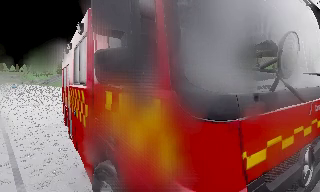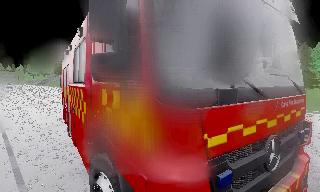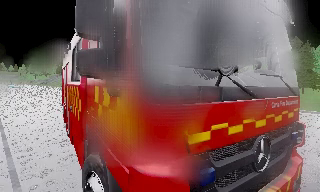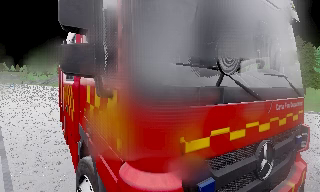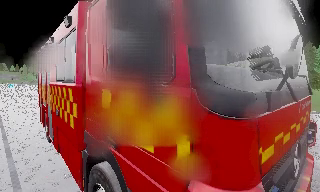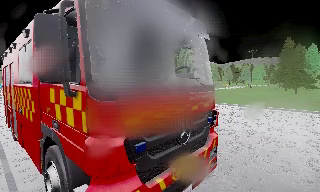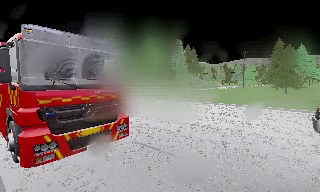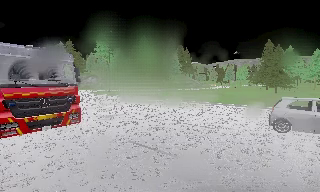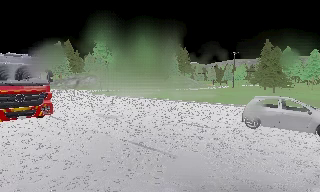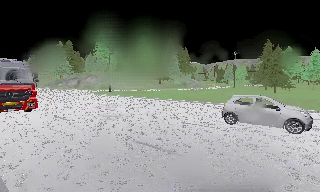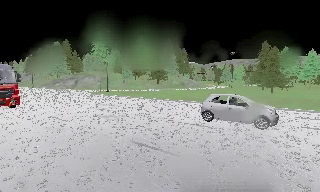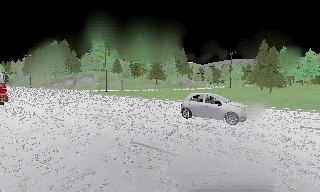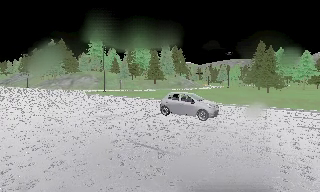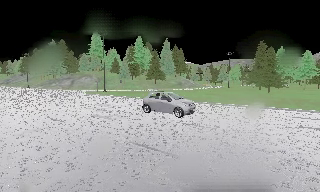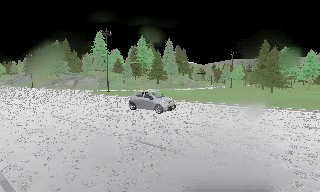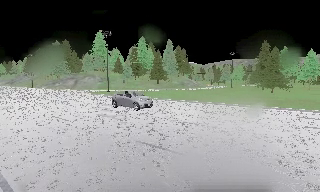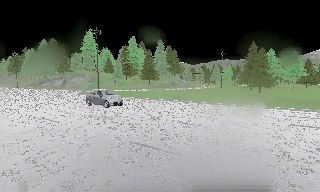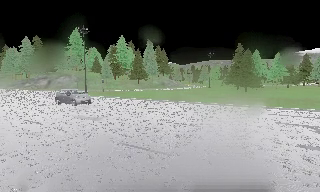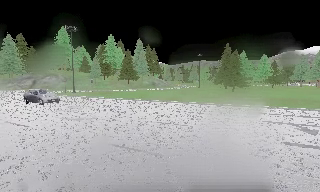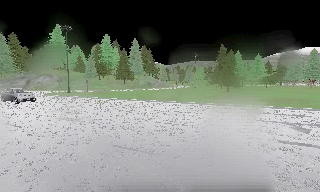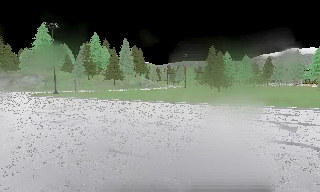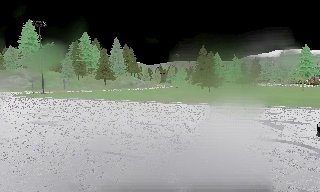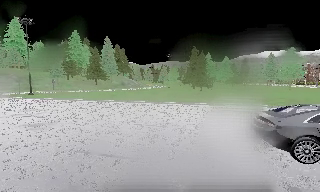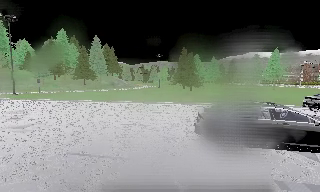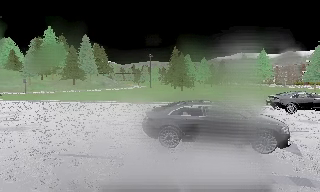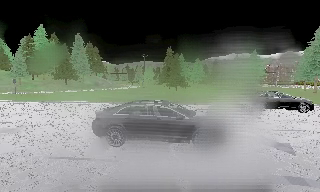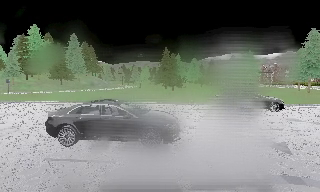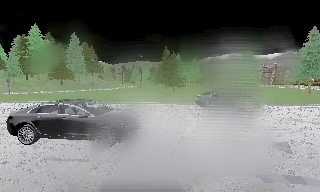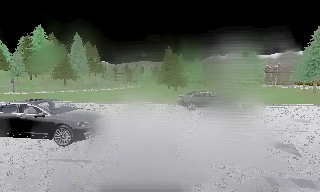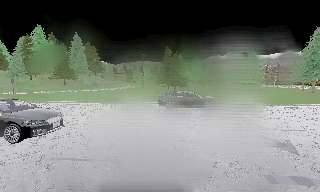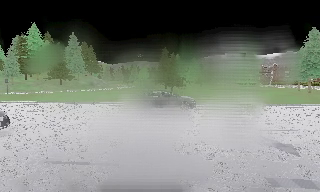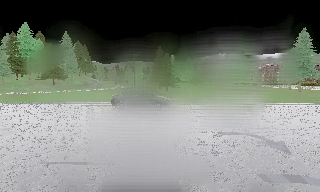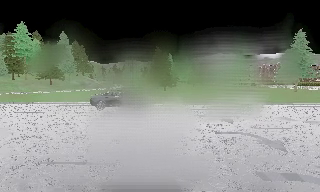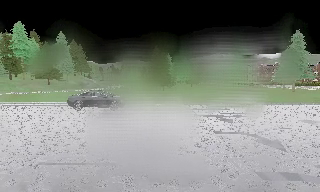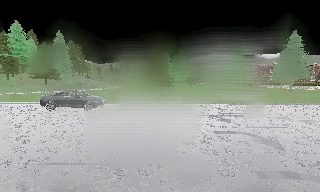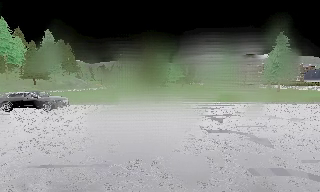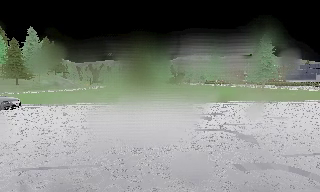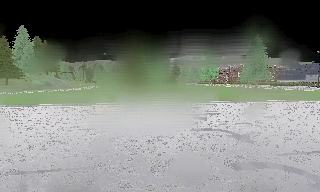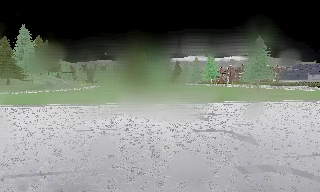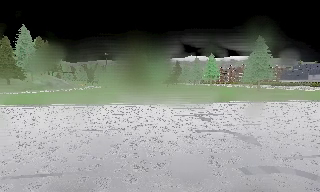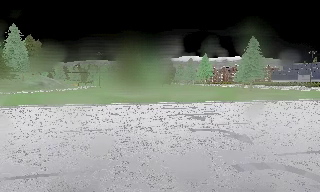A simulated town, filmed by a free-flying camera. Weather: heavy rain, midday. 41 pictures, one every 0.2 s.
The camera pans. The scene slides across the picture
to the left.
The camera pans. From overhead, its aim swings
clockwise.
0.0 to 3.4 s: The camera swings to its right by about 15 degrees, and the scene slides to the left. It travels to its left, about 1 m.
3.4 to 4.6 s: The camera pans to its right, which is clockwise from overhead, by about 20 degrees.
4.6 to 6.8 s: The scene slides to the left, as the camera pans about 10 degrees to its right.
6.8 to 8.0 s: The camera swings to its right by about 10 degrees, and the scene slides to the left.
The film runs backward here.
